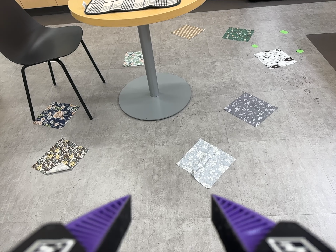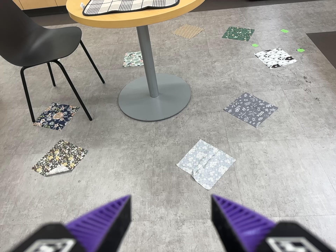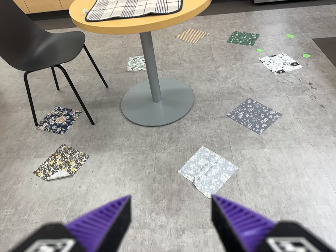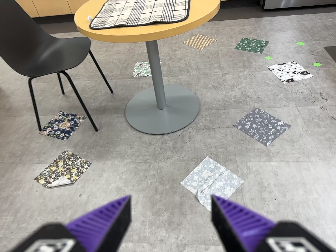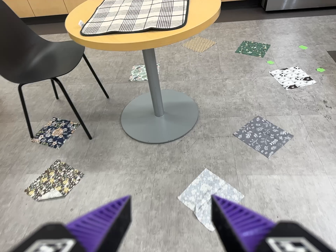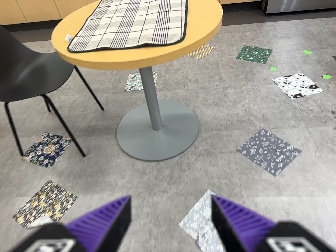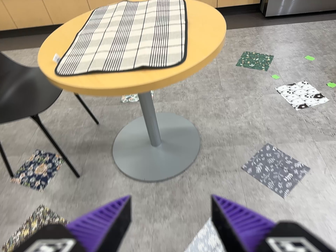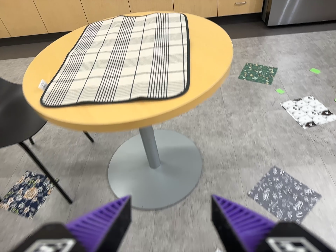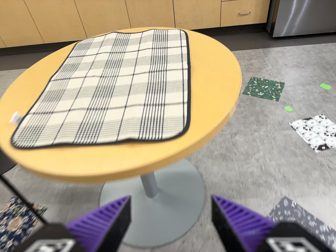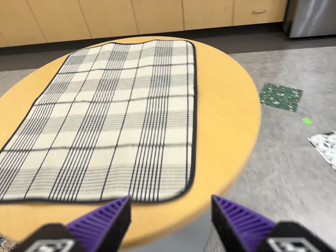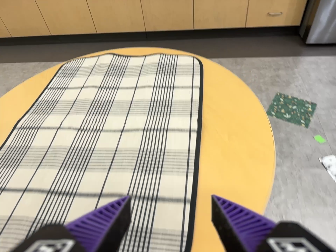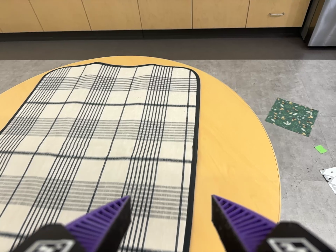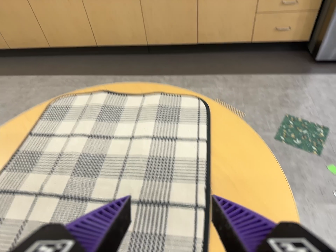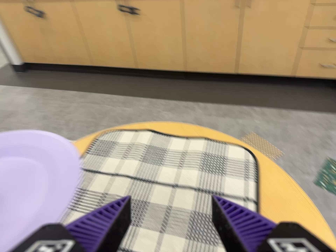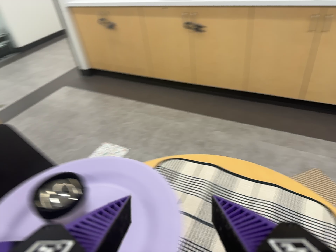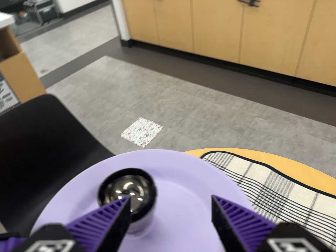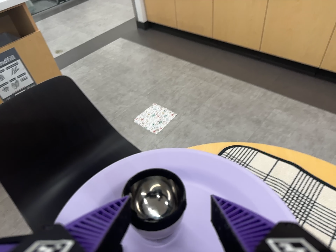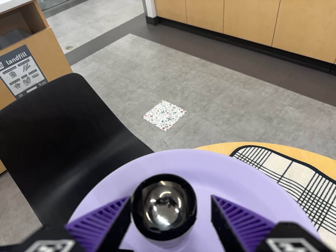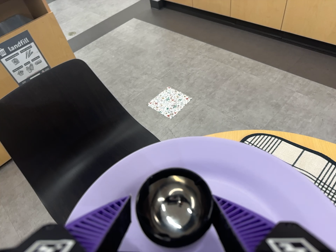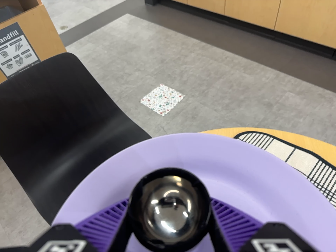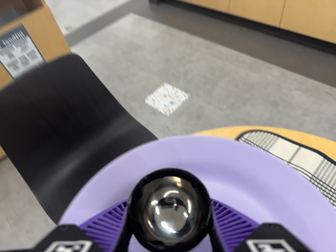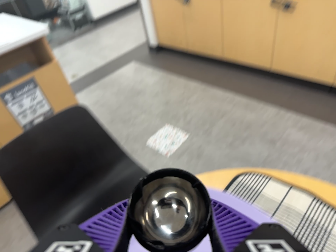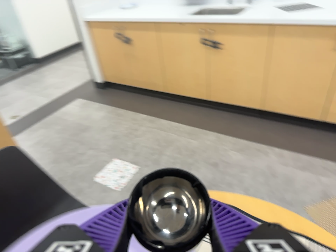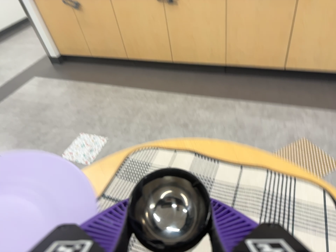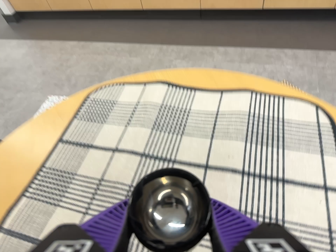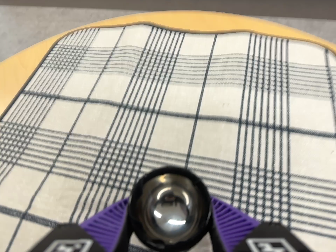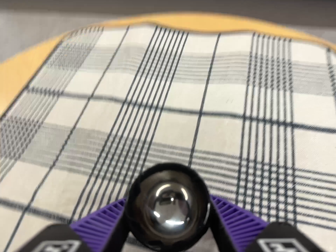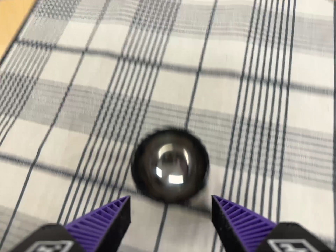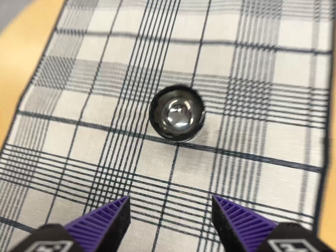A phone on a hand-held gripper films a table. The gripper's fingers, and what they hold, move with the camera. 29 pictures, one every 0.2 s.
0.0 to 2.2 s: The camera travels toward the top of its view and forward, about 120 cm, so close, fixed things drift downward.
2.2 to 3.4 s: The camera pans to its left by about 30 degrees. It travels toward the top of its view, to its left and forward, about 36 cm, so close, fixed things drift downward. It rolls about its line of sight by about 20 degrees, and the scene rotates clockwise.
3.4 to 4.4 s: The camera travels to its right and backward, about 10 cm, so close, fixed things drift to the left. Its aim tips toward the top of its view by about 15 degrees, and the scene shifts downward.
4.4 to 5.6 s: The camera travels toward the bottom of its view, forward and to its right, about 26 cm, so close, fixed things drift upward. Its aim tips toward the bottom of its view by about 35 degrees, and the scene shifts upward. It rolls about its line of sight by about 15 degrees, and the scene rotates counterclockwise.
The film runs forward here.
